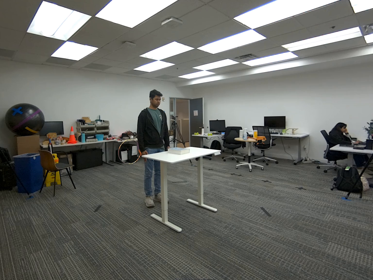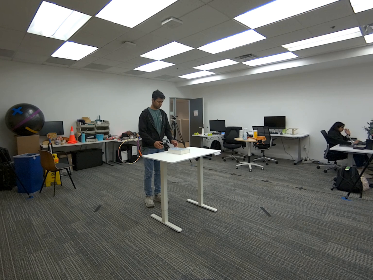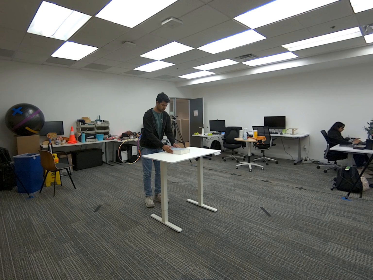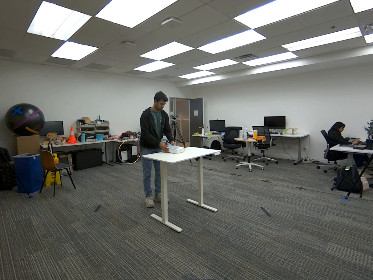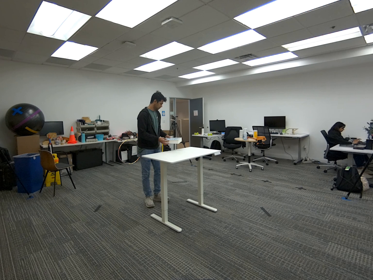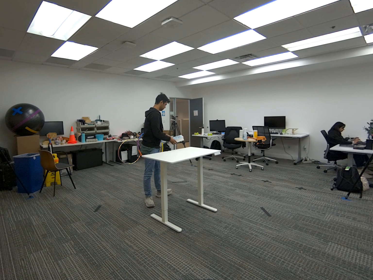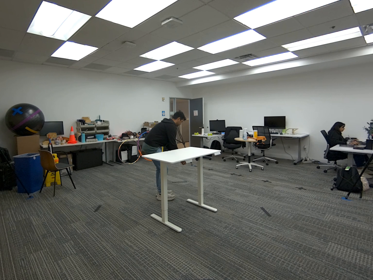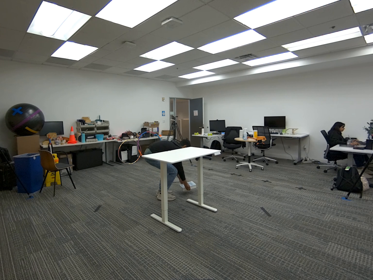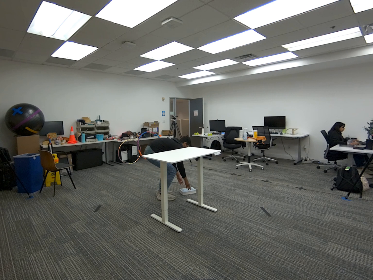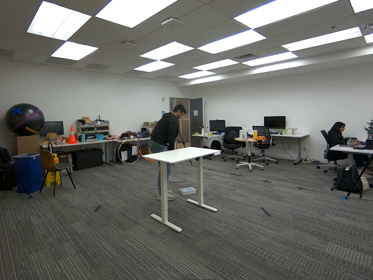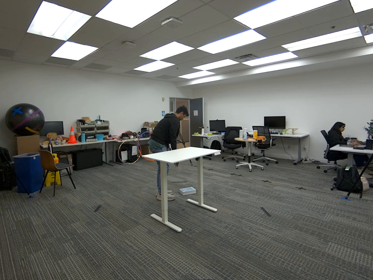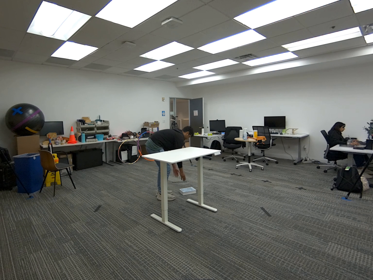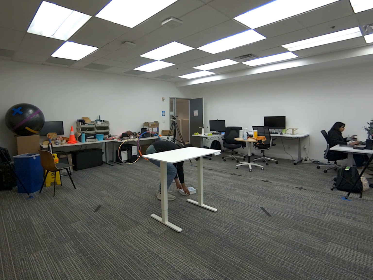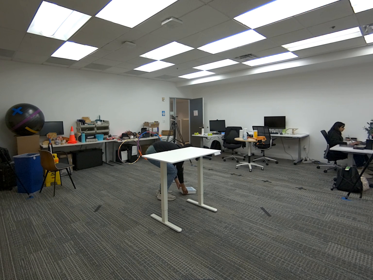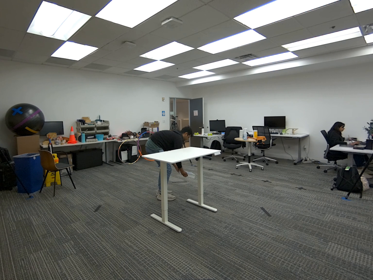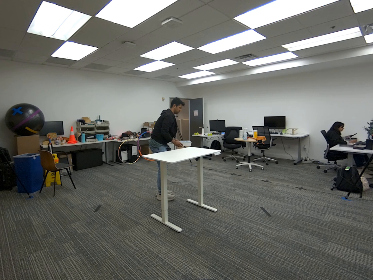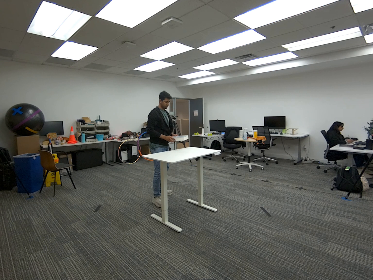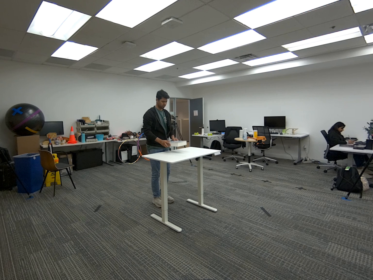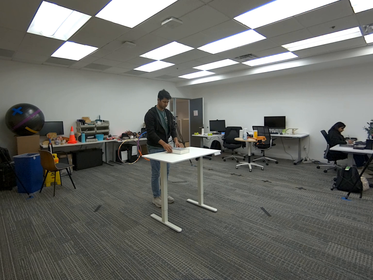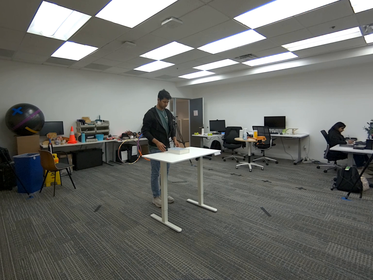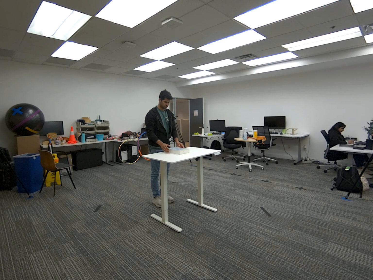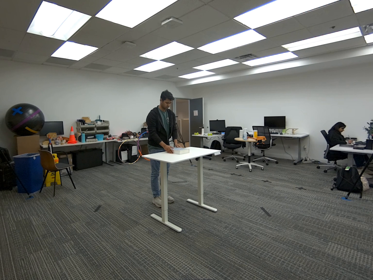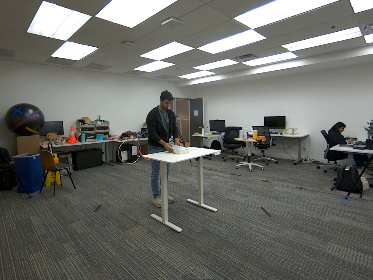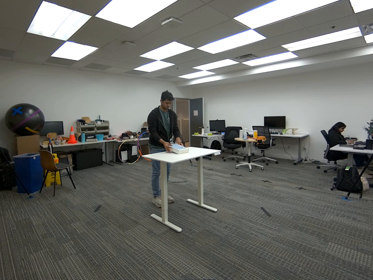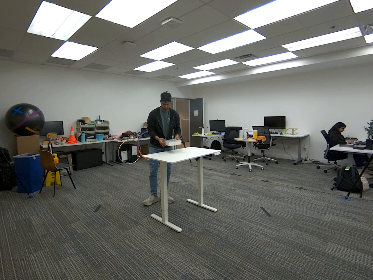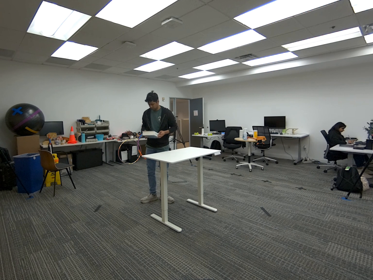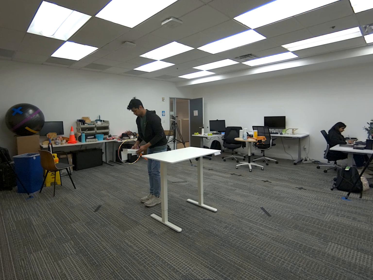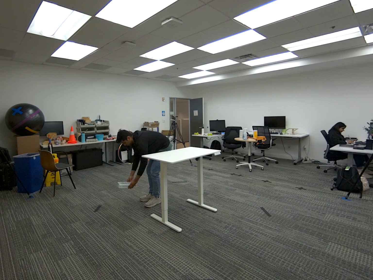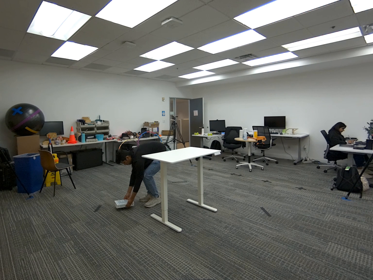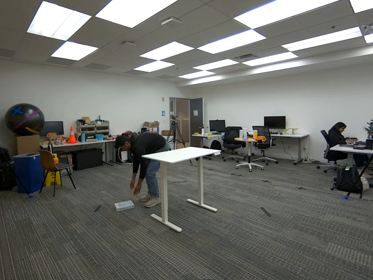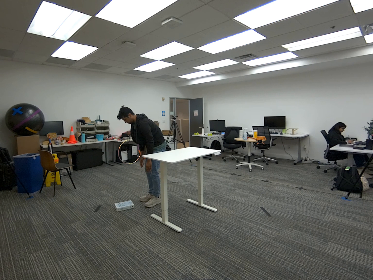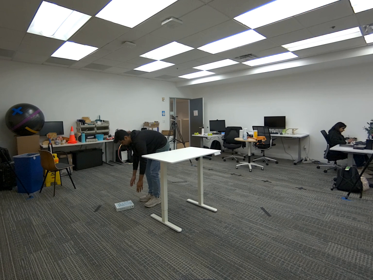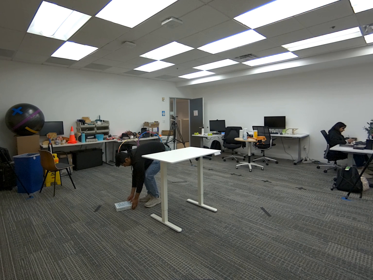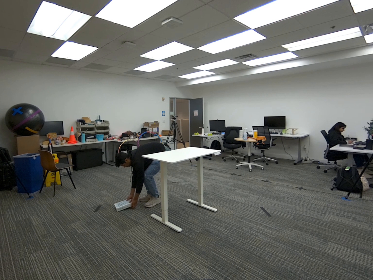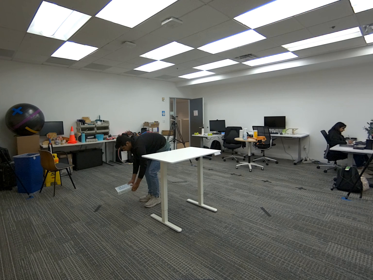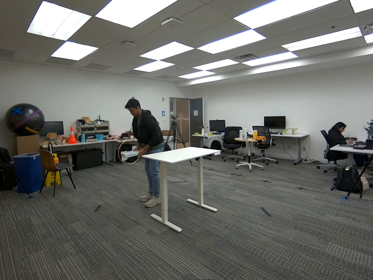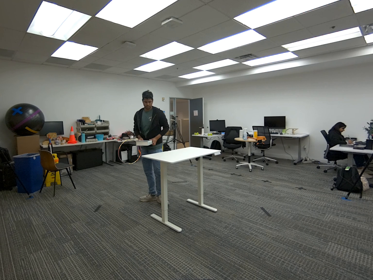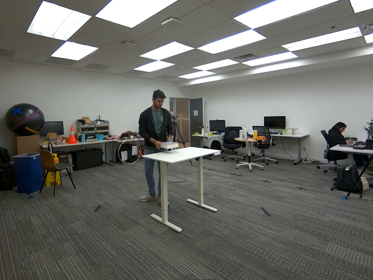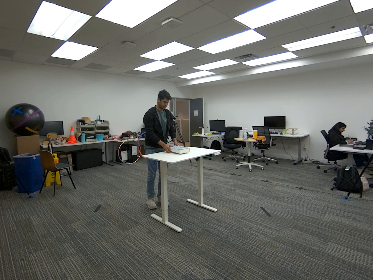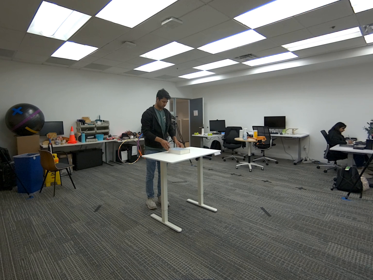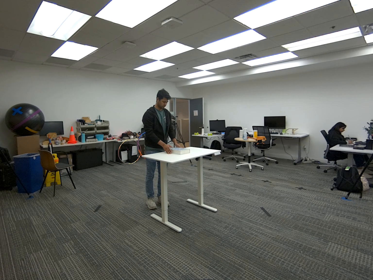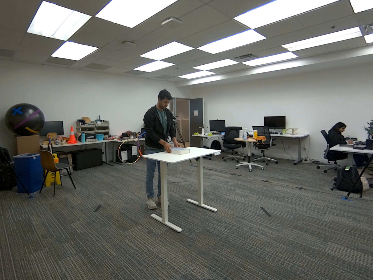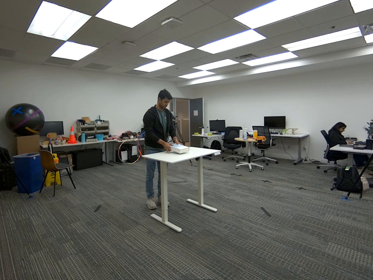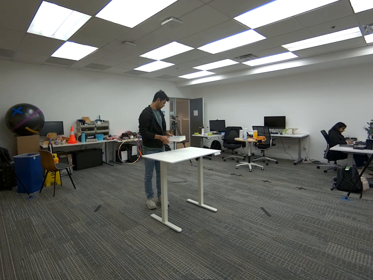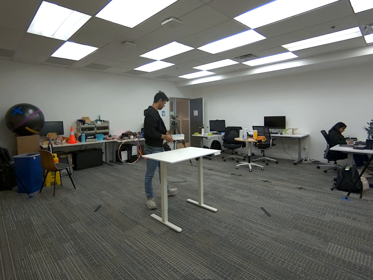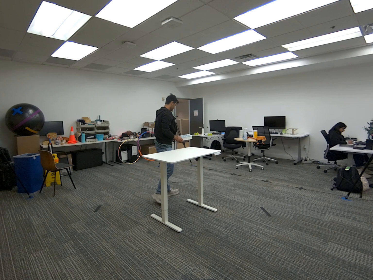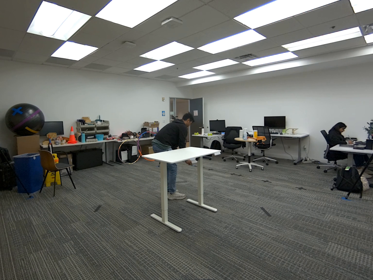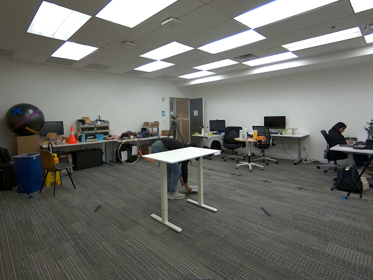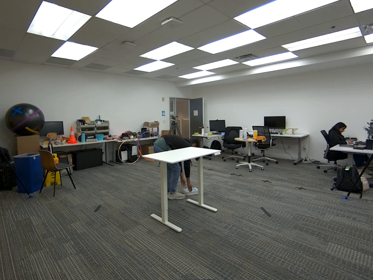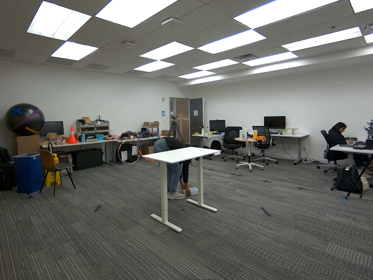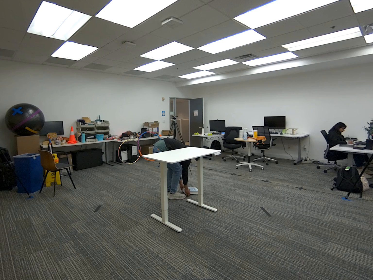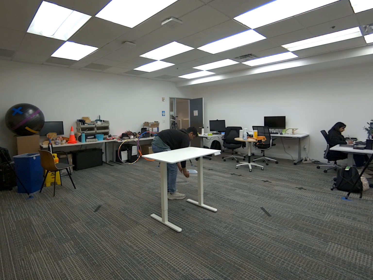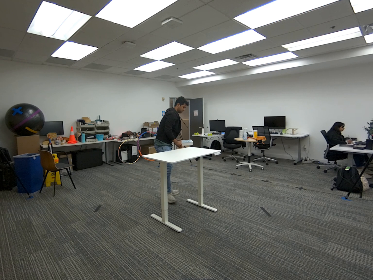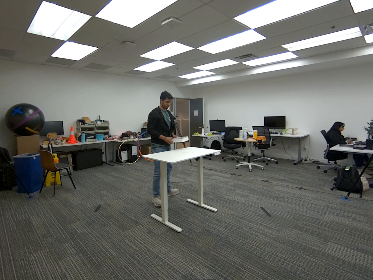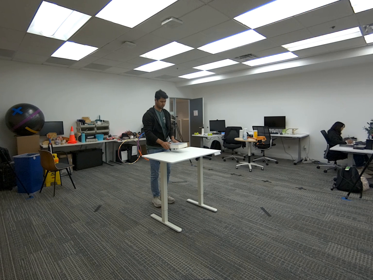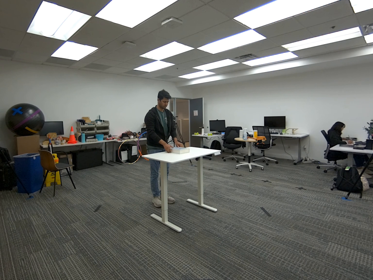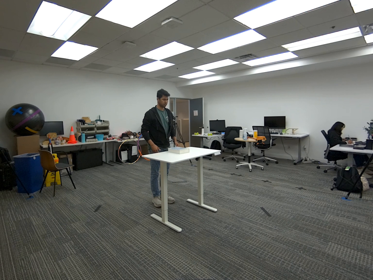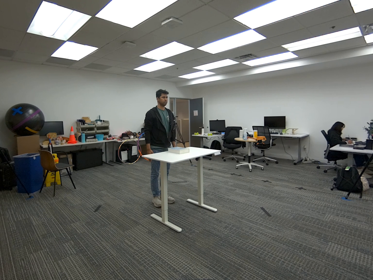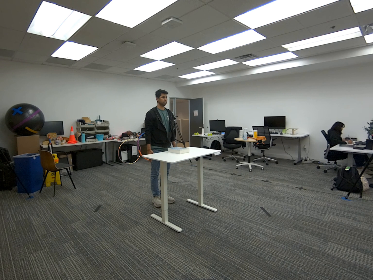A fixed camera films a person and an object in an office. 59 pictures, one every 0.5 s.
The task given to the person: Pick up the book from the table and place it on the floor.
